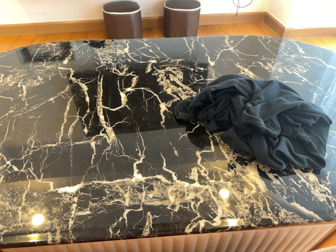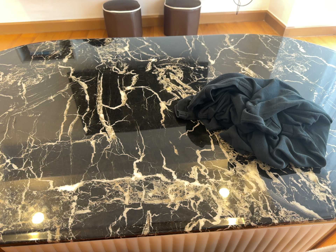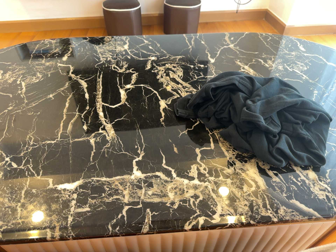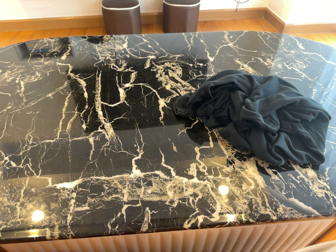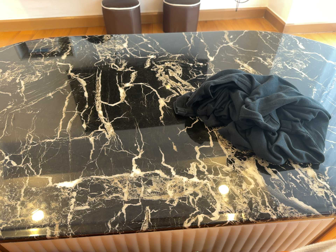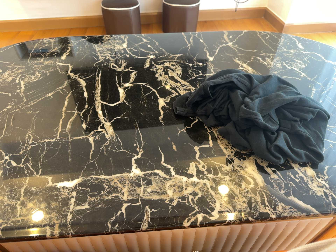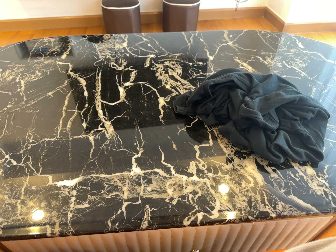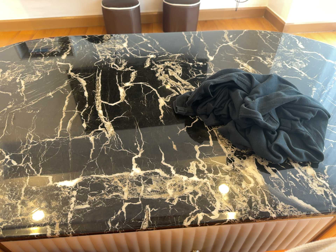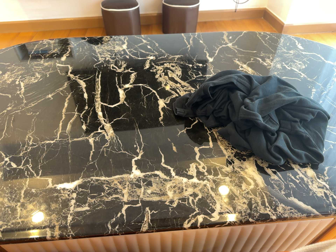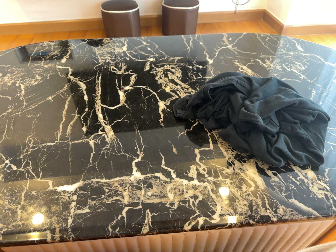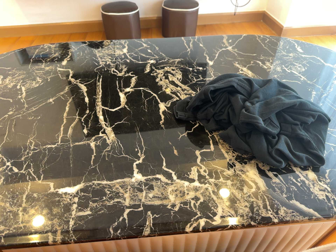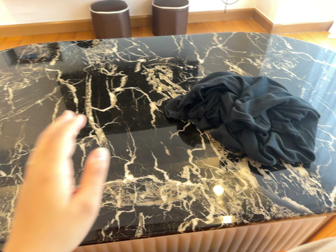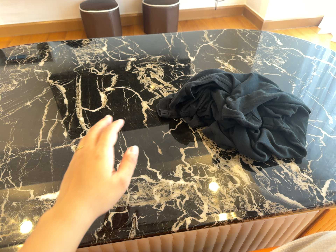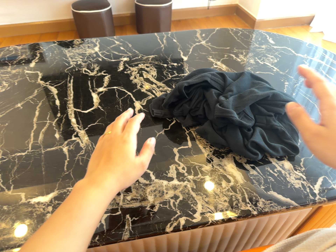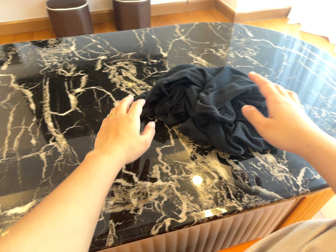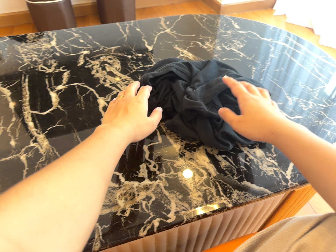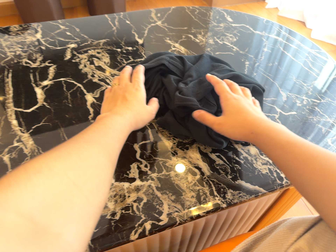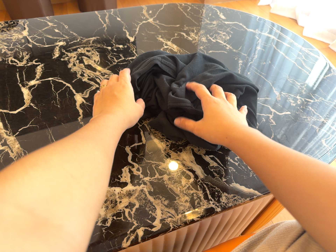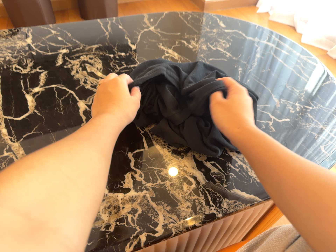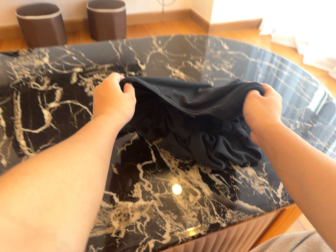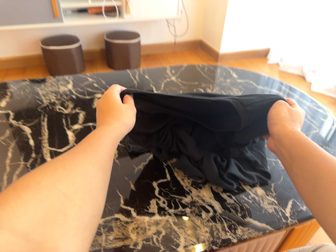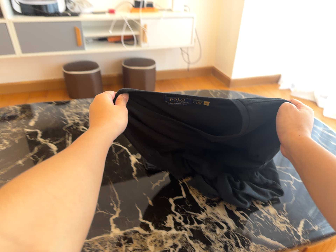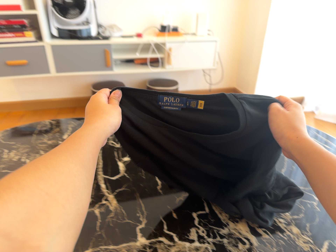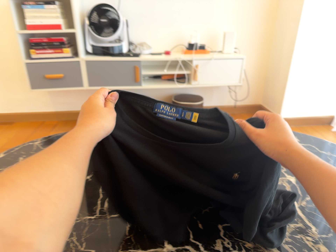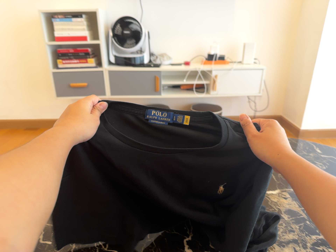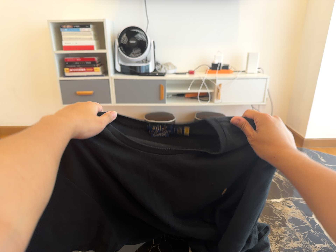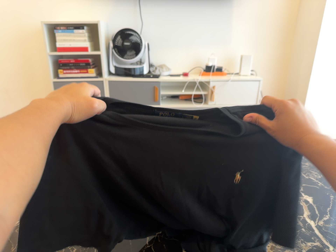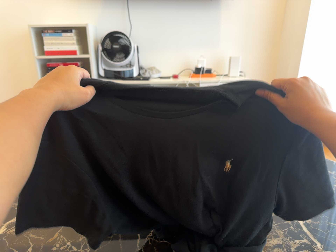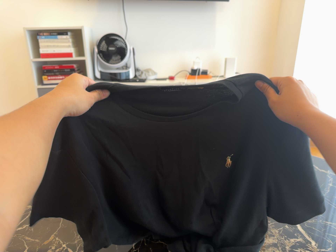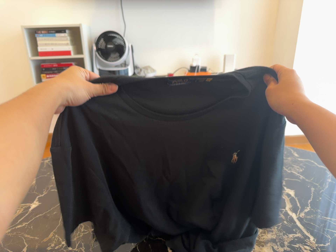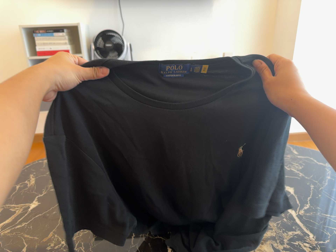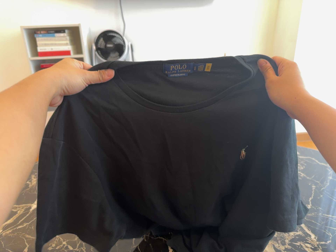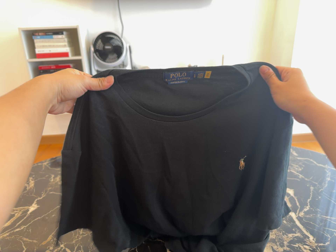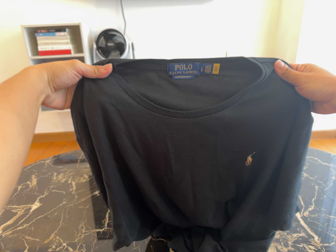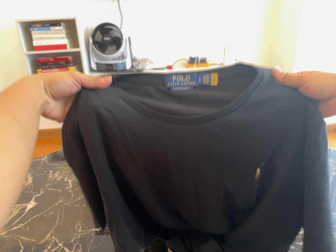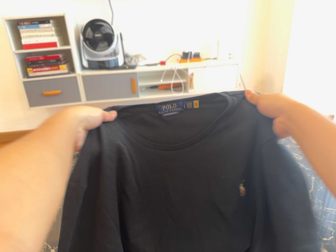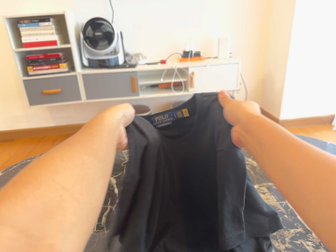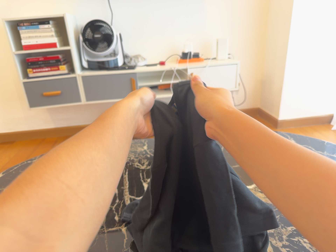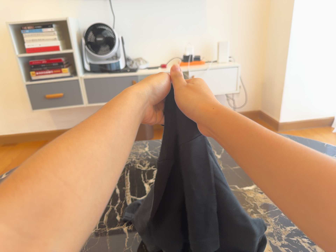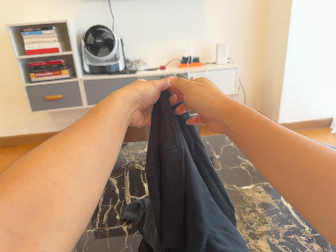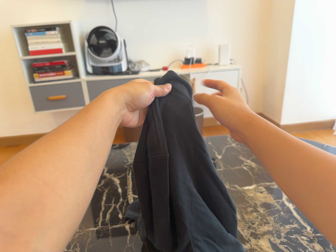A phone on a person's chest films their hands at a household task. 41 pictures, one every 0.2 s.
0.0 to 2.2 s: The camera shifts only a little, or ends up much as it began.
2.2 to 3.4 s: The camera pans to its right by about 10 degrees. It travels forward, about 7 cm, so what stands in front looms larger.
3.4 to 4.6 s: The camera swings to its left by about 15 degrees, and the scene slides to the right. It travels backward, about 22 cm, so what stands in front gets smaller. Its aim tips toward the top of its view by about 25 degrees, and the scene shifts downward.
4.6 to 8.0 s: The camera shifts only a little, or ends up much as it began.
The film runs forward here.
